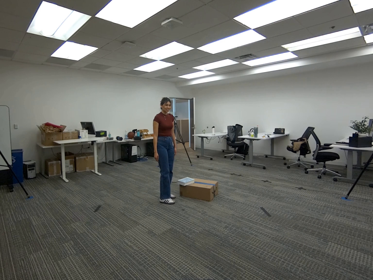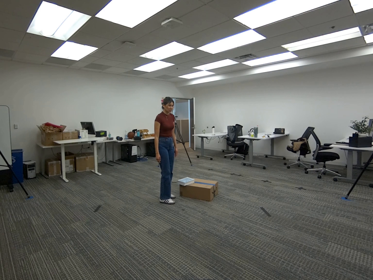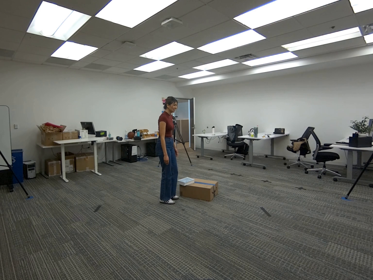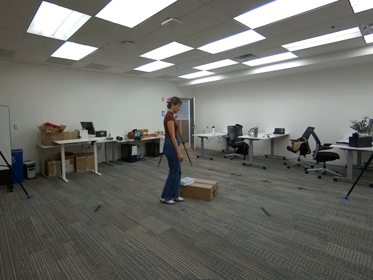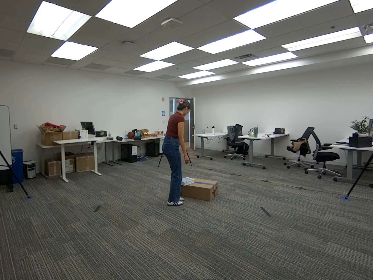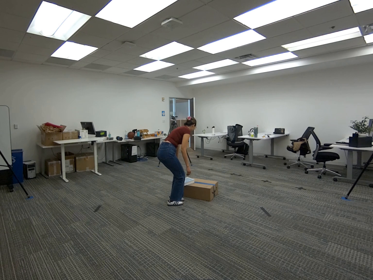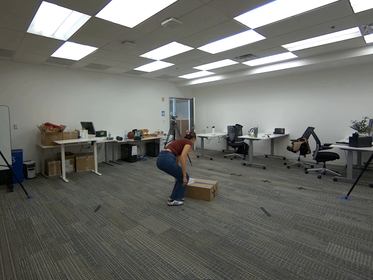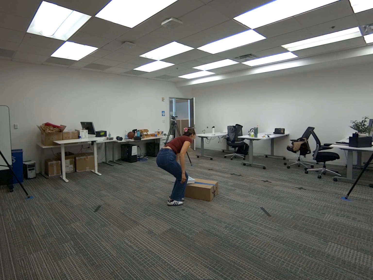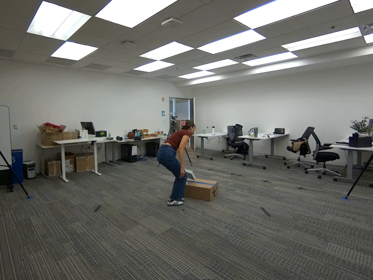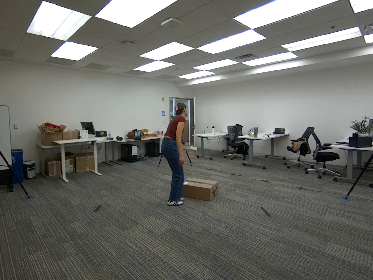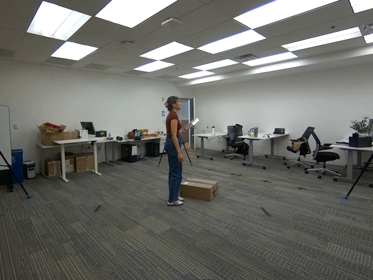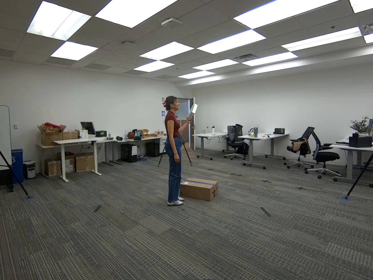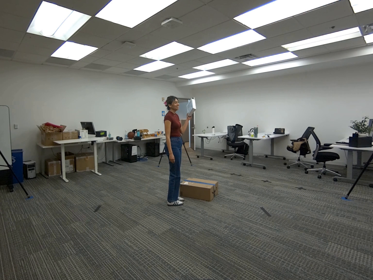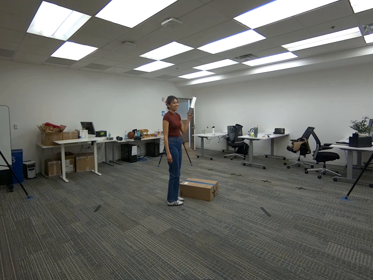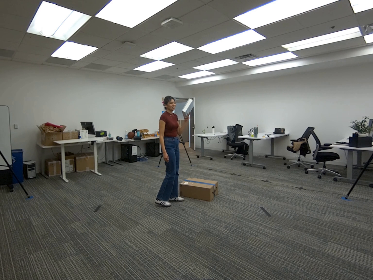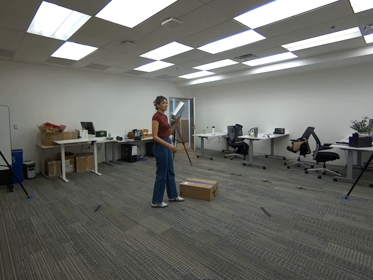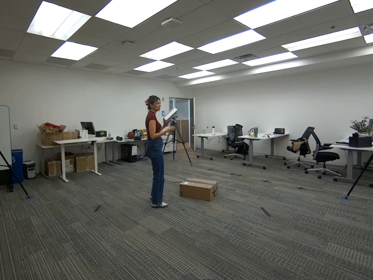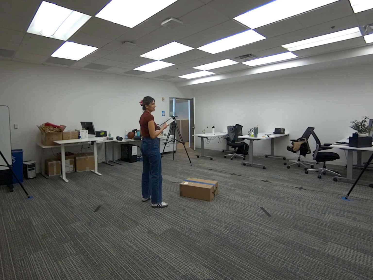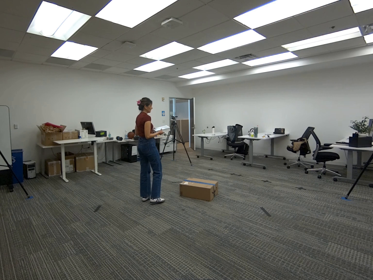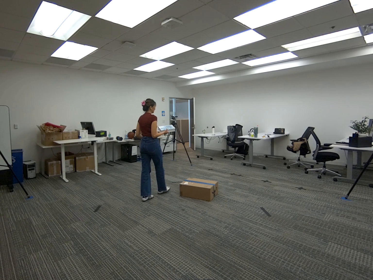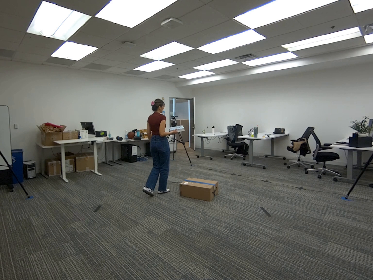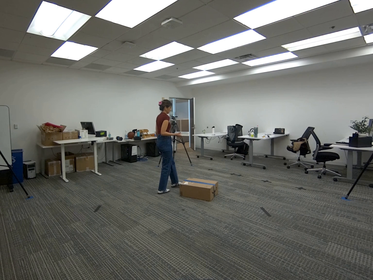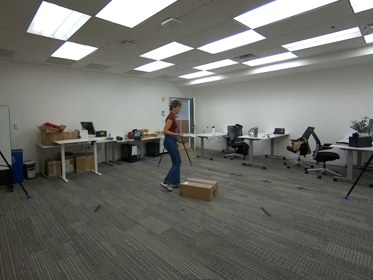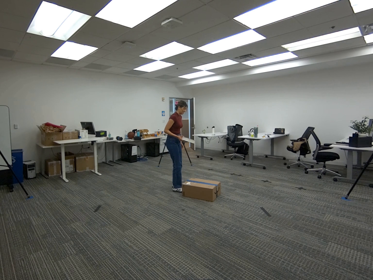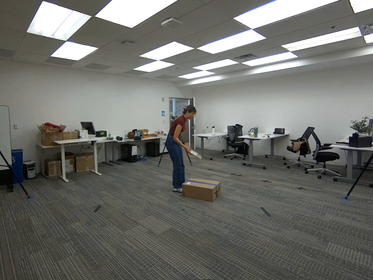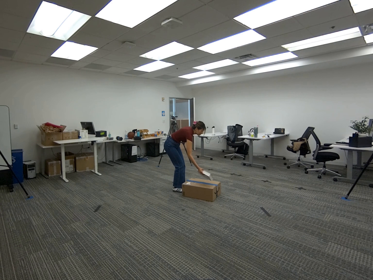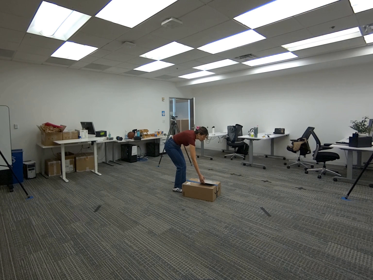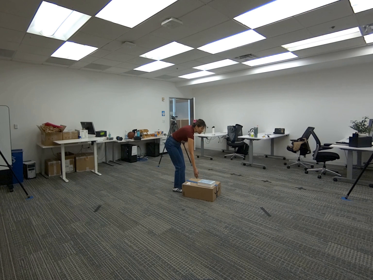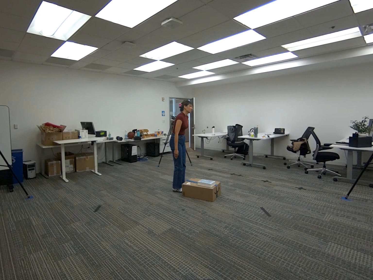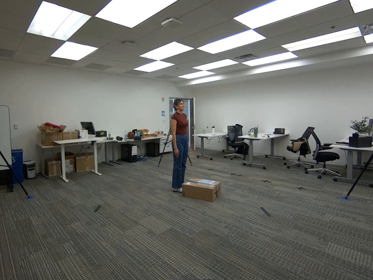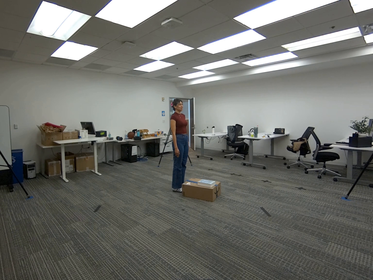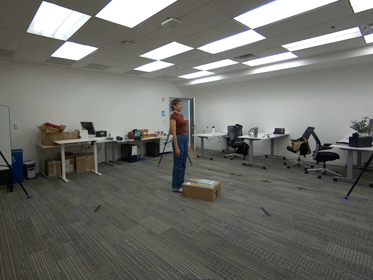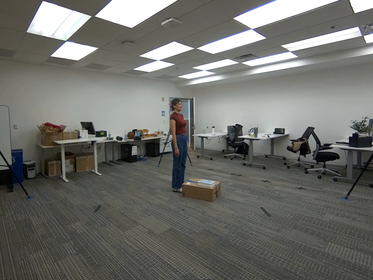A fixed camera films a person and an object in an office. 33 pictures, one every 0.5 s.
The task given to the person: Walk to the light blue book on the big brown cardboard box. Pick up the book with your left hand, transfer it to your right hand, and place it back on top of the box with your right hand.
